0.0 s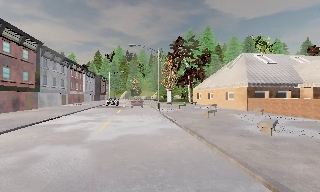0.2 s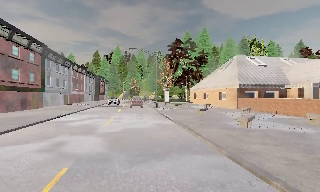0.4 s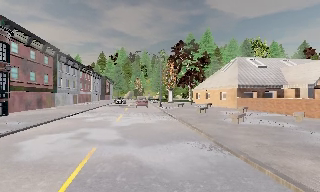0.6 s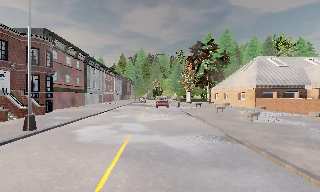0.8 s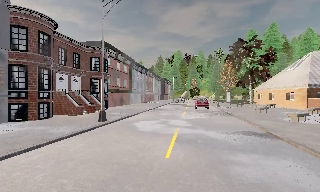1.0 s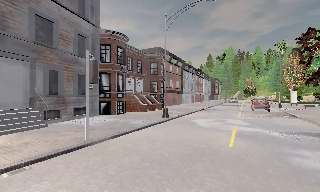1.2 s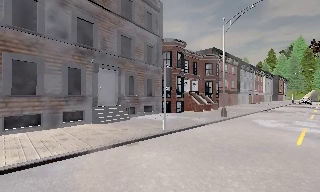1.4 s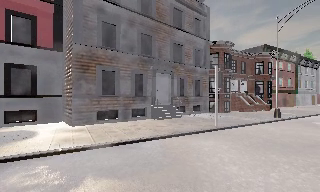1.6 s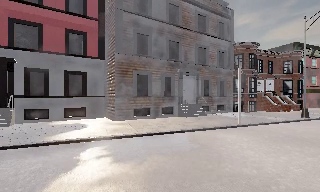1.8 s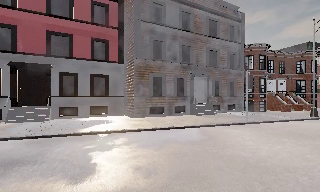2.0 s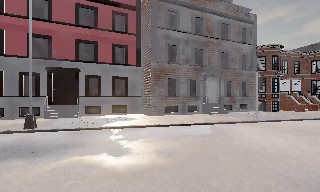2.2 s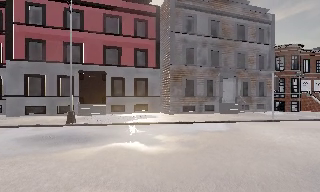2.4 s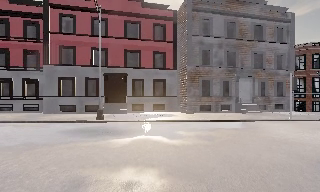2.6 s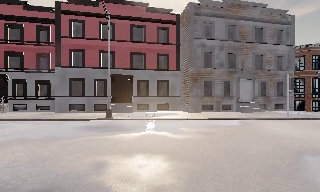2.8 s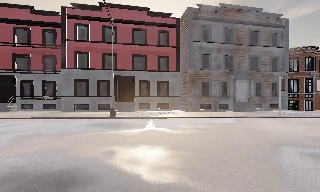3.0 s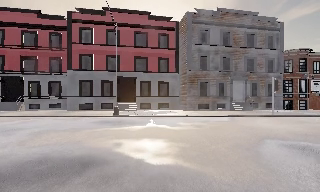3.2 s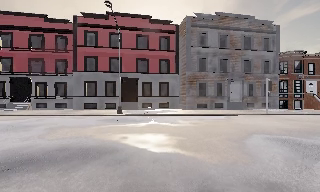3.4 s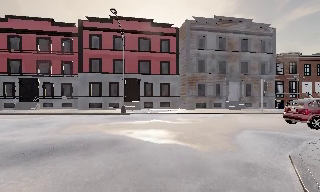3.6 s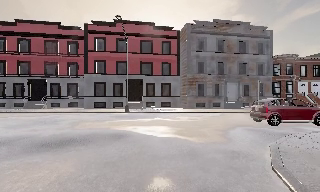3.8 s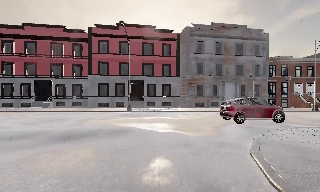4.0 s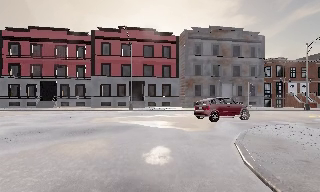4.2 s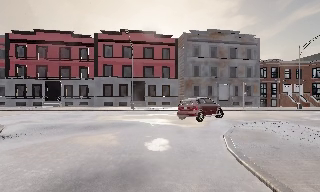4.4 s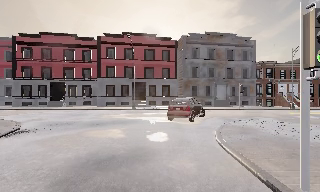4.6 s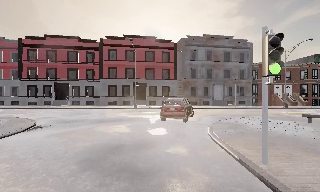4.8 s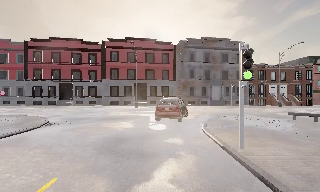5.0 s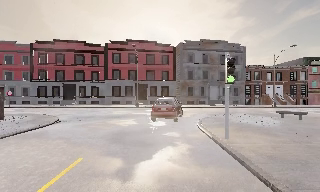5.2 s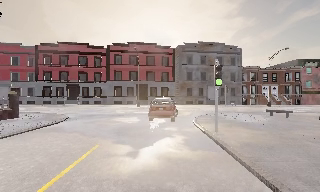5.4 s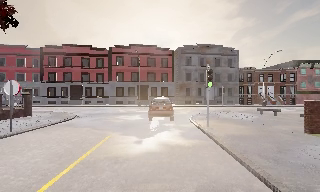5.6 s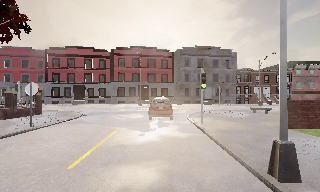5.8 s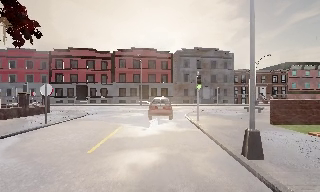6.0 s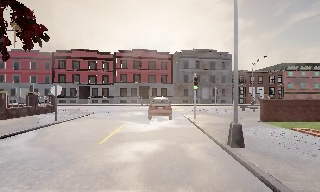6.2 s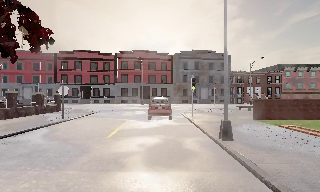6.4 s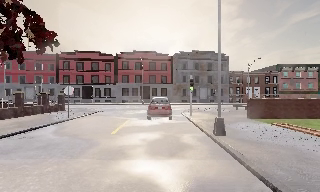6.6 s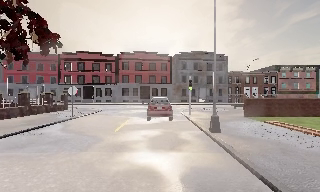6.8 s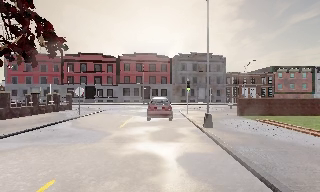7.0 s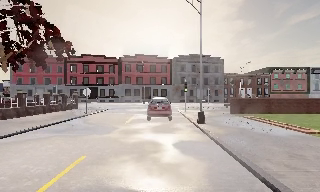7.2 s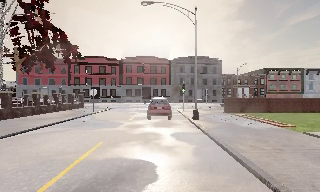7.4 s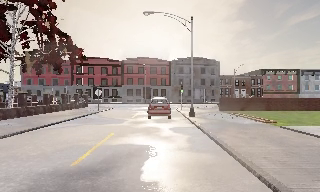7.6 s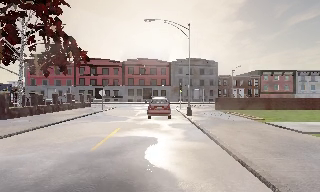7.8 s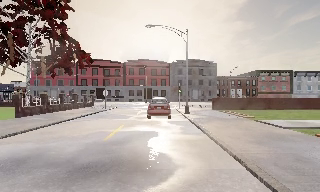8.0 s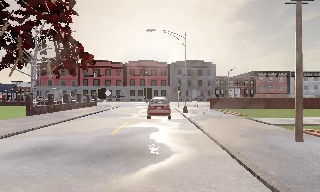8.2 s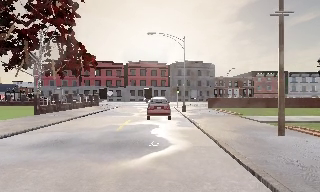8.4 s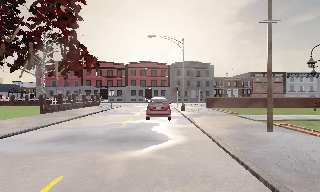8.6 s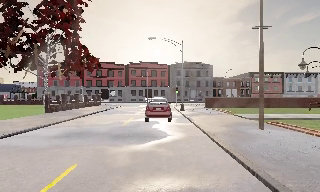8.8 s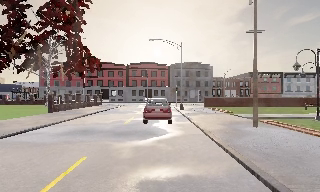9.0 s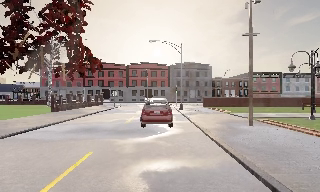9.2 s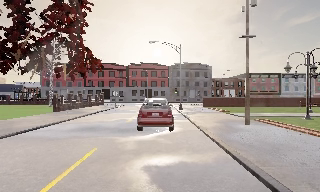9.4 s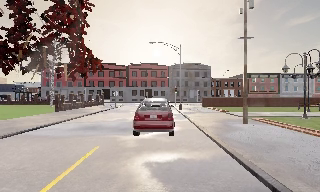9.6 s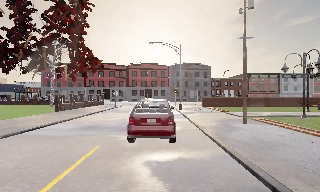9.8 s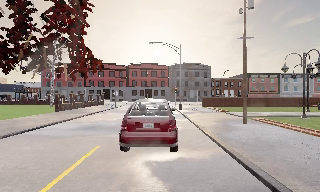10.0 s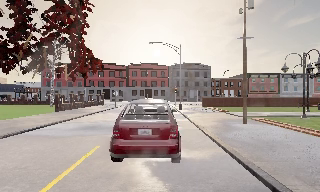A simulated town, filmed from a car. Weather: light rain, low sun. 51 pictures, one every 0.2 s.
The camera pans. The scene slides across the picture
to the right.
The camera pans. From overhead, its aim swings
counterclockwise.
0.0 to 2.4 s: The scene slides to the right, as the camera pans about 95 degrees to its left. It travels backward, about 15 m.
2.4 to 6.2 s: The camera travels backward, about 18 m, so what stands in front gets smaller.
6.2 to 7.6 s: The camera travels backward, about 7 m, so what stands in front gets smaller. It gains speed.
7.6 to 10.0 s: The camera travels backward, about 5 m, so what stands in front gets smaller. It loses speed.
The film runs backward here.
